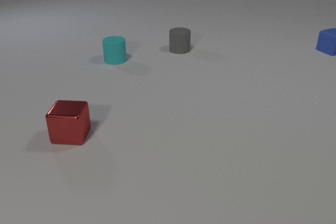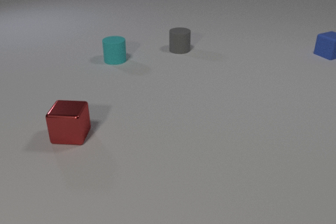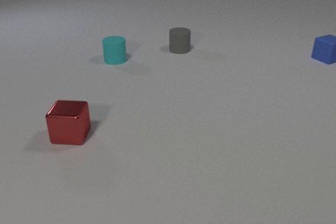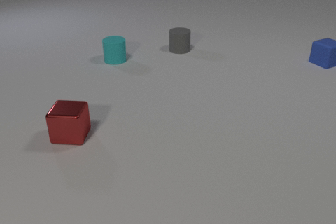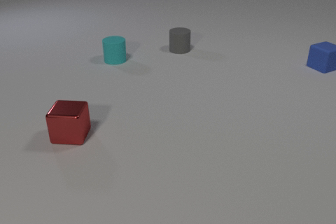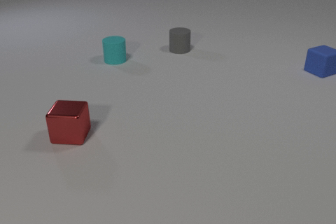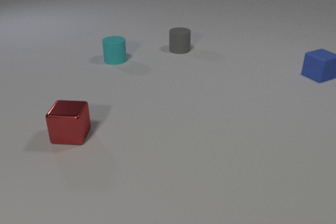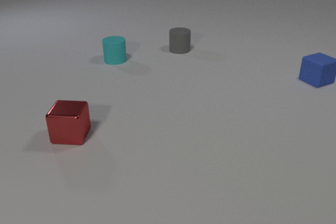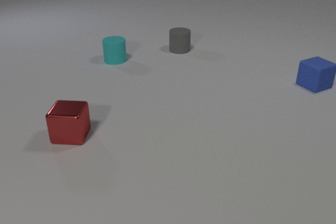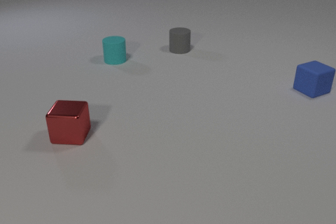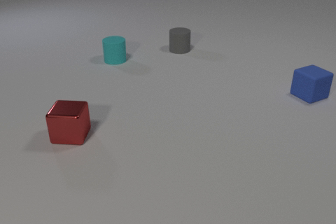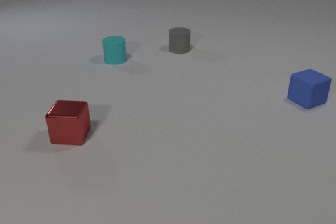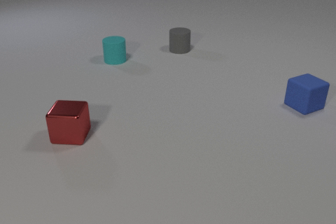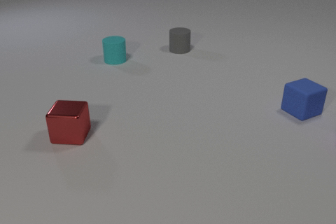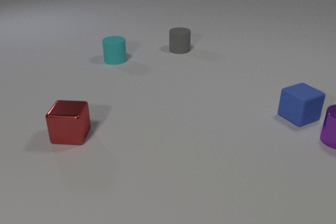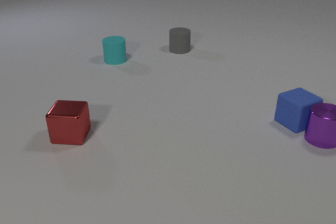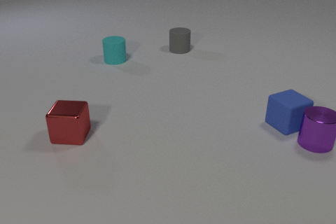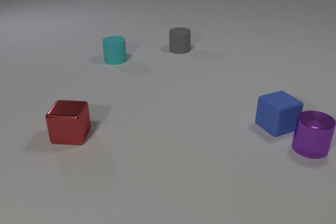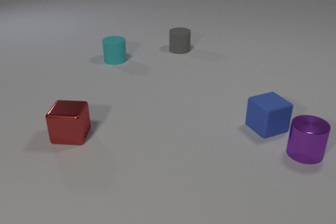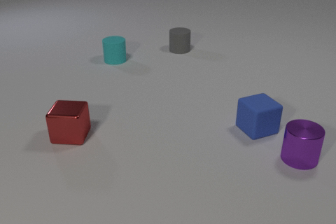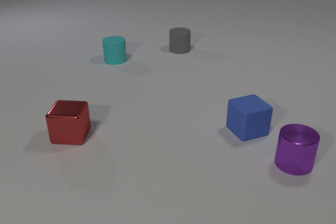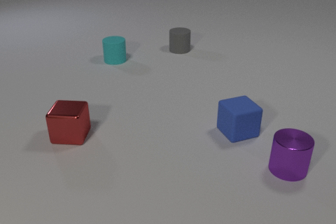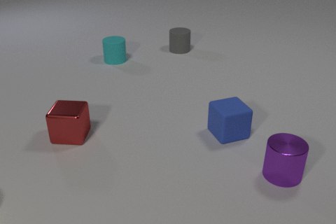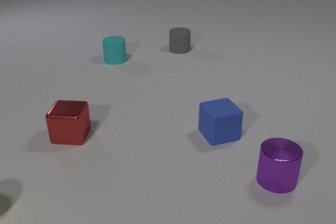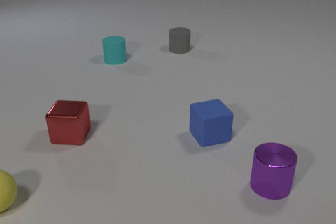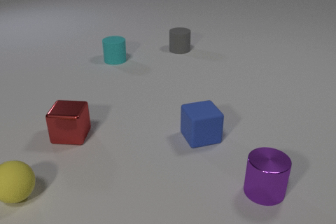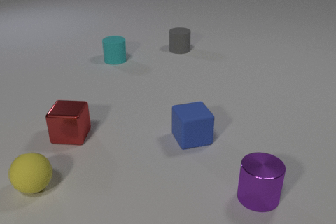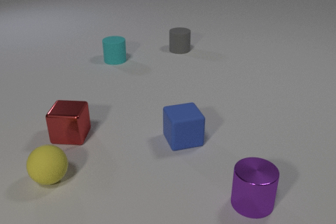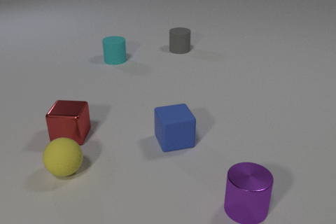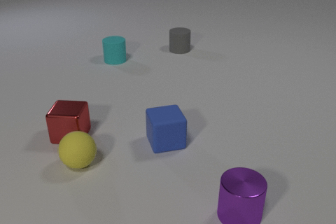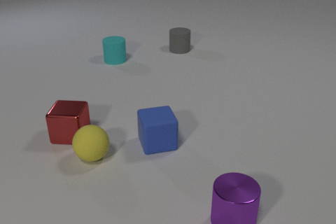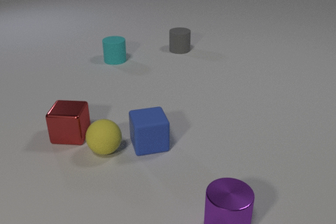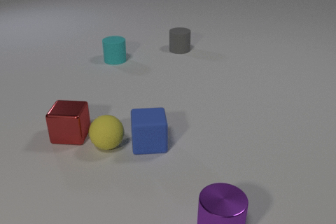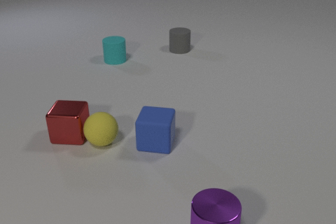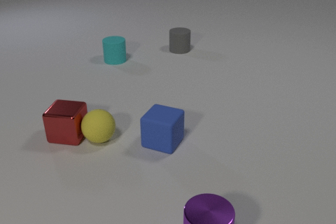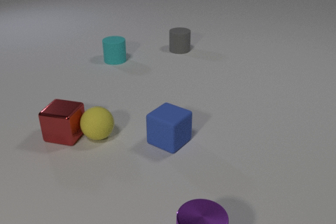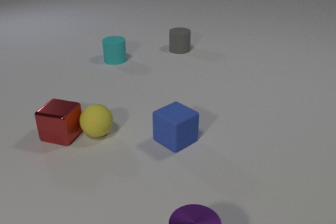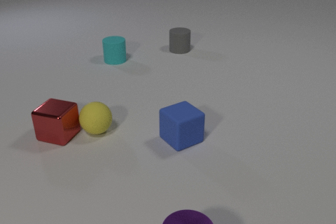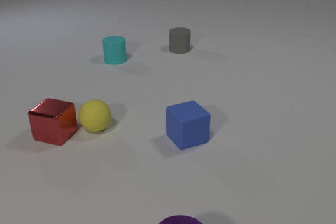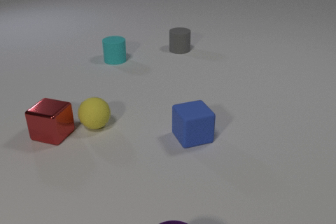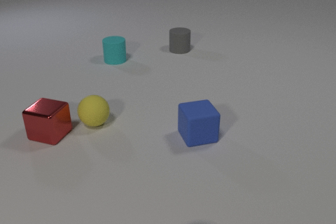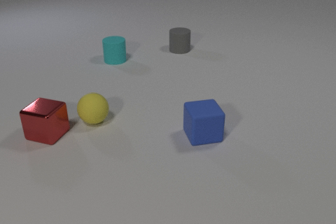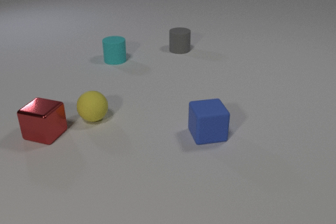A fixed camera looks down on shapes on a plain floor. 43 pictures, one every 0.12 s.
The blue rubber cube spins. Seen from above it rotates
clockwise.
The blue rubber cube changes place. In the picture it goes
toward the camera.
0.00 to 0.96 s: The blue rubber cube slides toward the camera.
0.96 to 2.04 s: The blue rubber cube slides toward the camera. The purple metal cylinder comes in at the right edge, slides to the left and toward the camera. The blue rubber cube and the purple metal cylinder collide.
2.04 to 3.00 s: The blue rubber cube slides to the left and toward the camera. The purple metal cylinder slides toward the camera and to the left. The yellow rubber sphere comes in at the left edge, rolls to the right.
3.00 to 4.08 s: The blue rubber cube slides to the left, spins clockwise seen from above by about 45 degrees, its near face sliding to the left. The purple metal cylinder slides toward the camera and to the left. The yellow rubber sphere rolls to the right and away from the camera. The blue rubber cube and the yellow rubber sphere collide. The yellow rubber sphere and the red metal cube collide.
4.08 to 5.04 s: The blue rubber cube slides to the right, spins so that its near face slides to the left, clockwise seen from above. The purple metal cylinder slides toward the camera and to the left, leaves at the bottom edge. The yellow rubber sphere rolls away from the camera. The red metal cube slides to the left and away from the camera.
Are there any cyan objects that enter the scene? no.
What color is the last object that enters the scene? yellow.
What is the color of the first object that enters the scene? purple.
